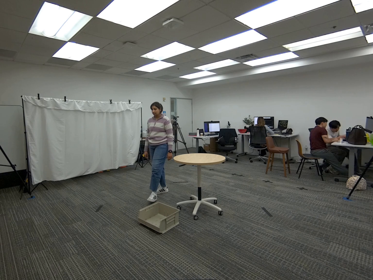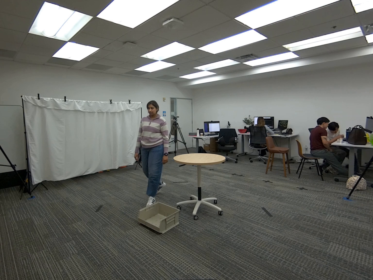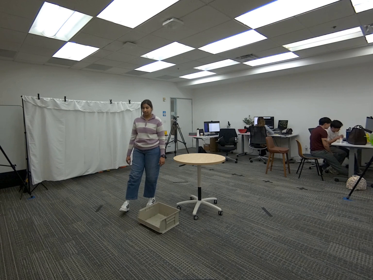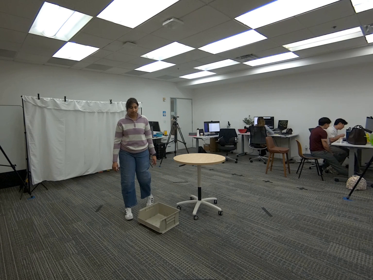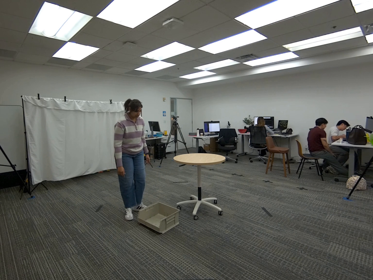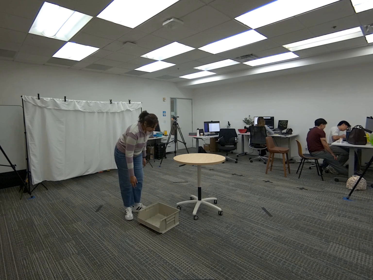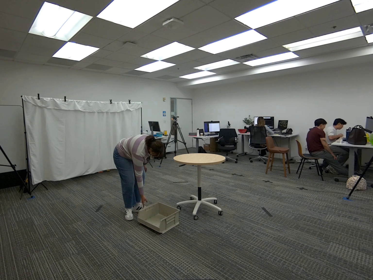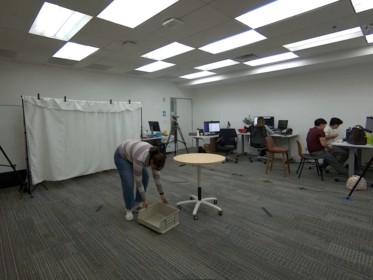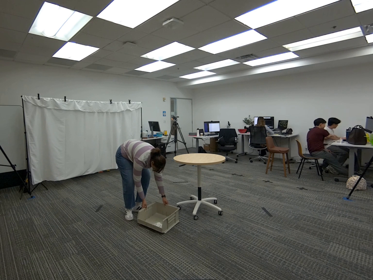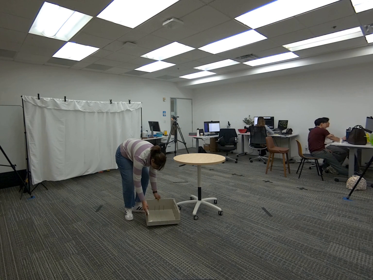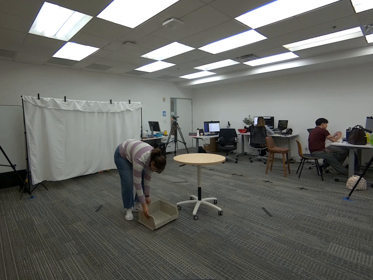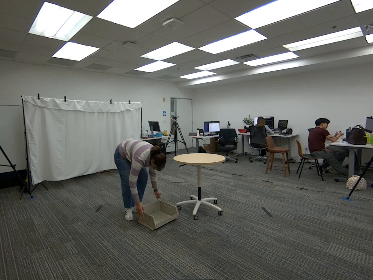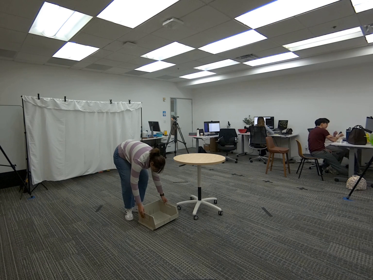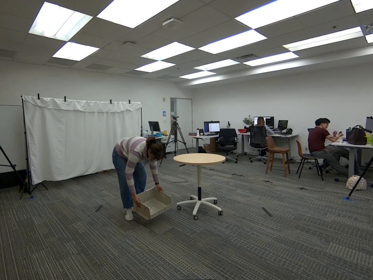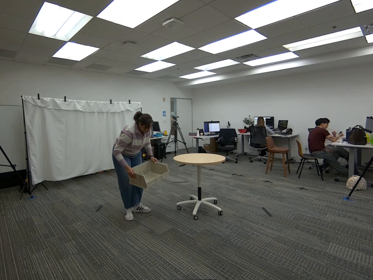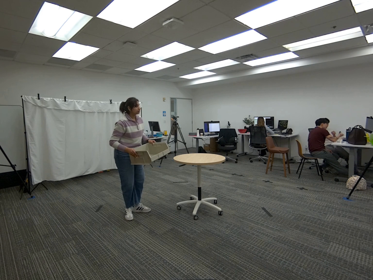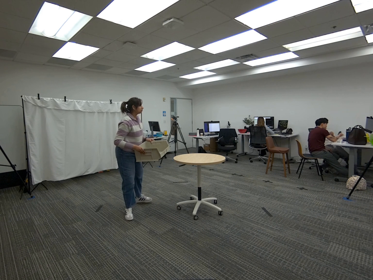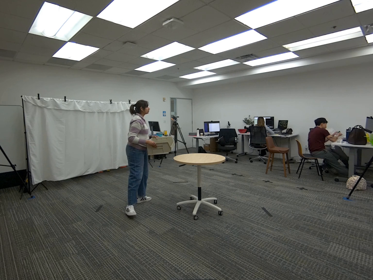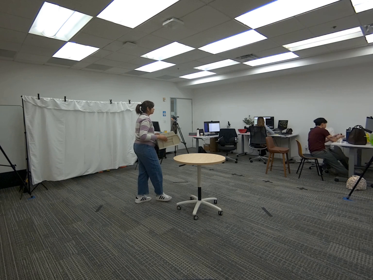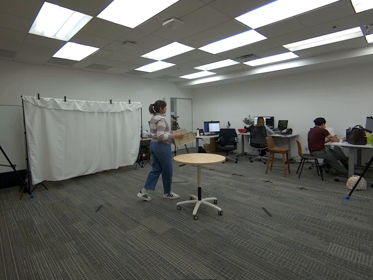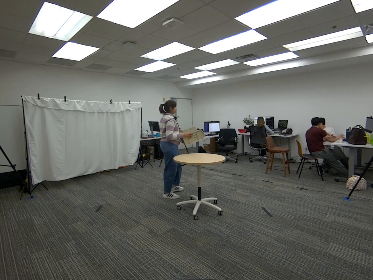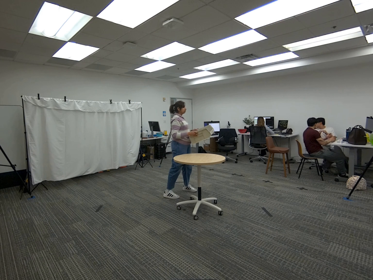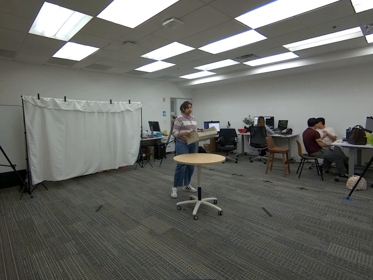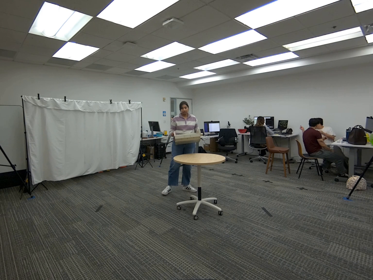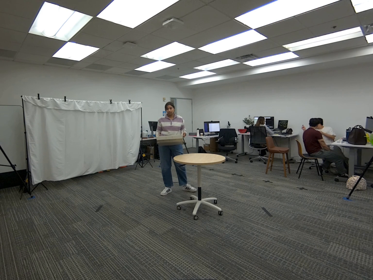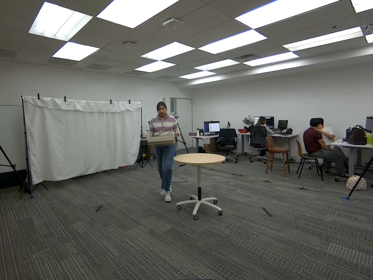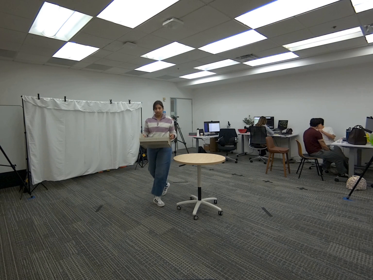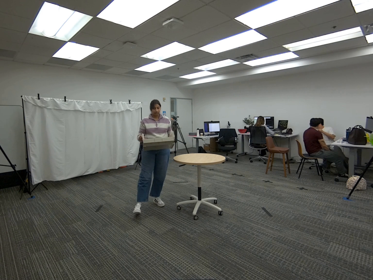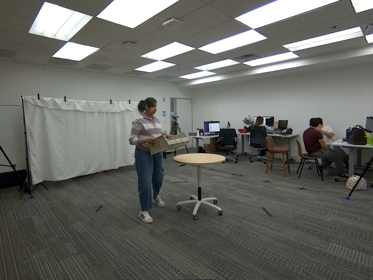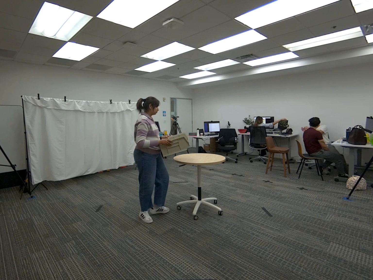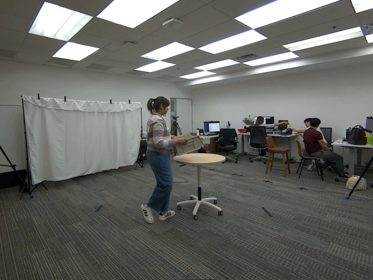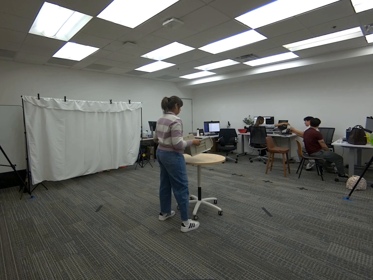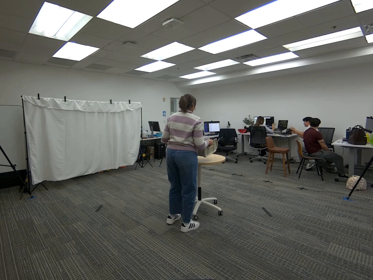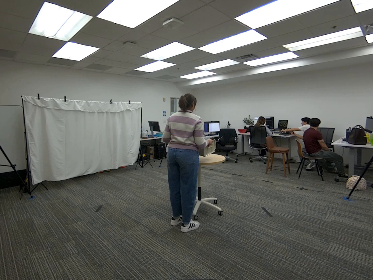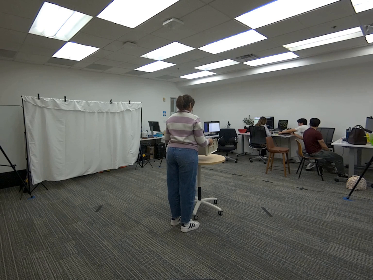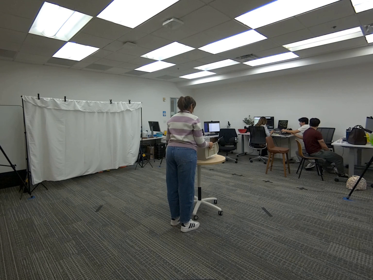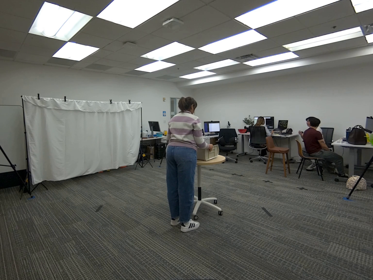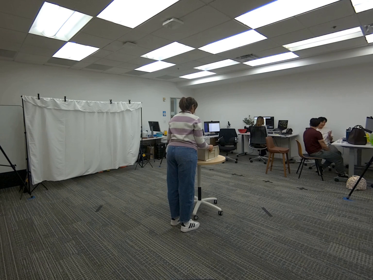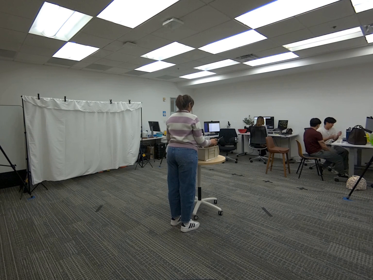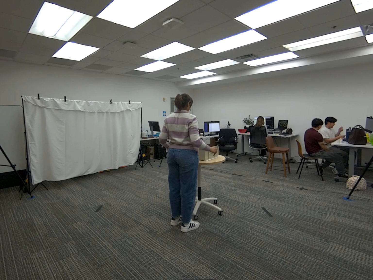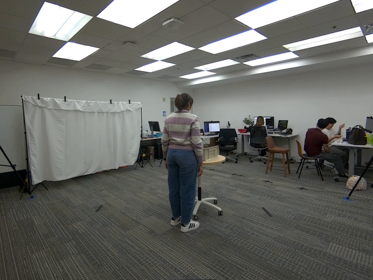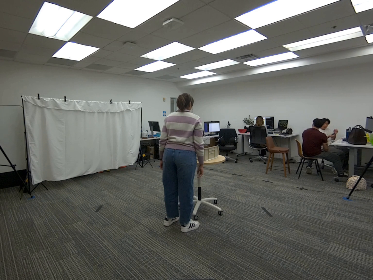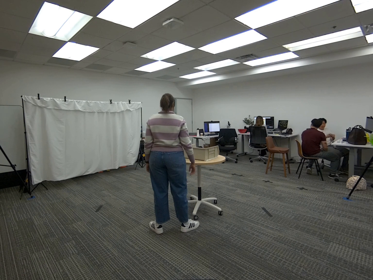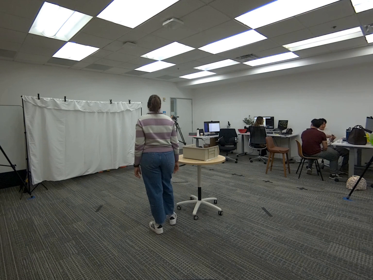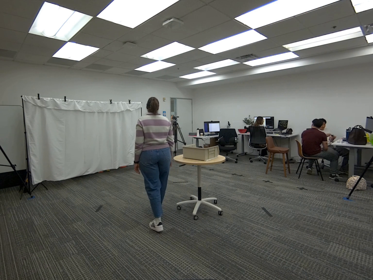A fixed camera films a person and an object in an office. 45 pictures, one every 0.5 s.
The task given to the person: Walk over to the beige bin on the ground and pick up the beige bin using both hands and place the beige bin on the round table.
